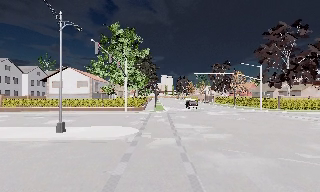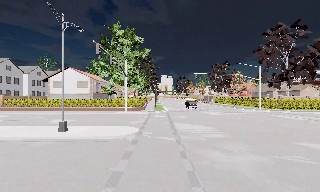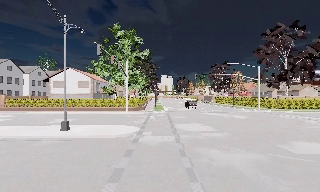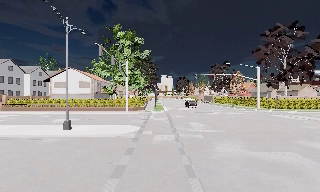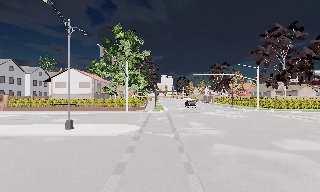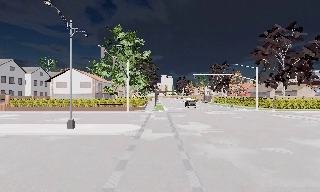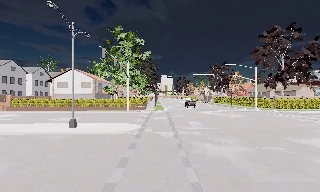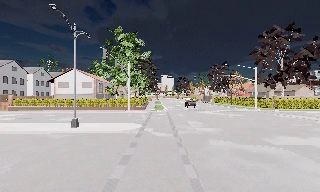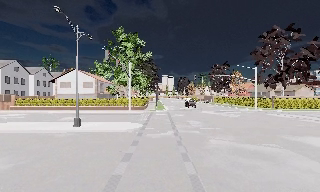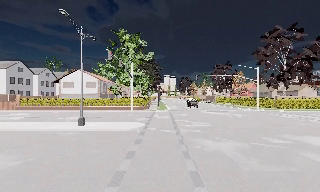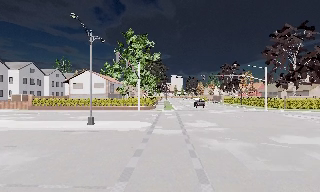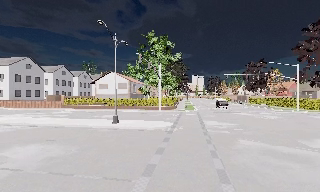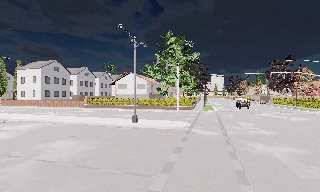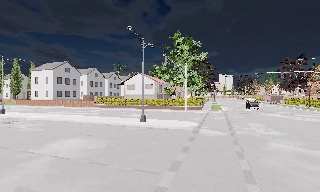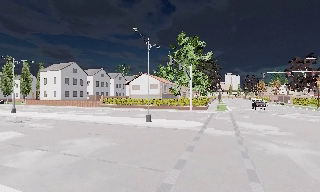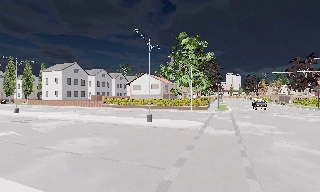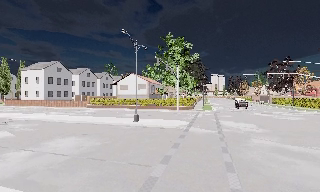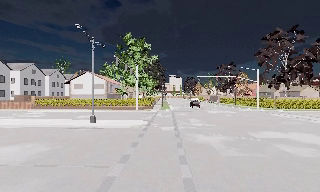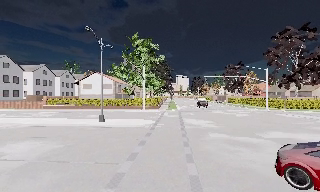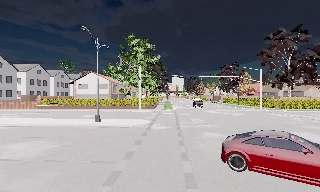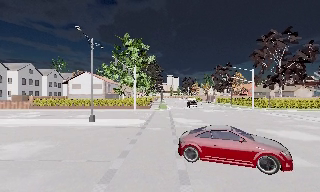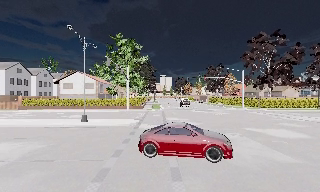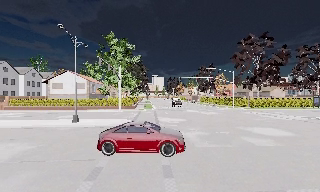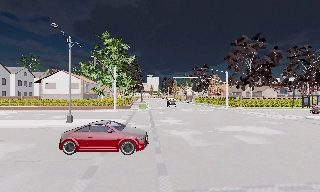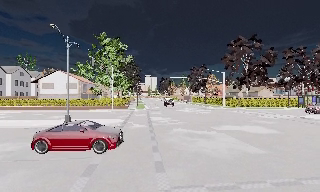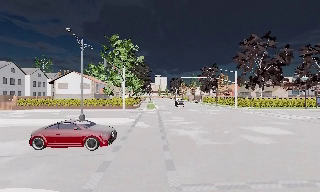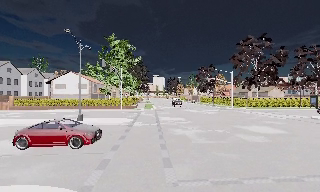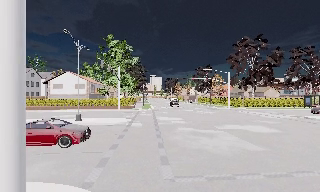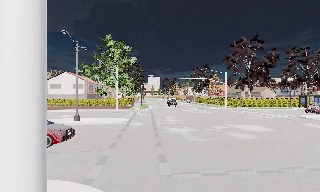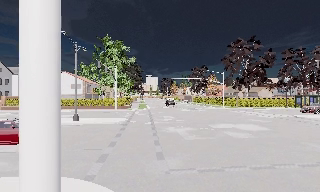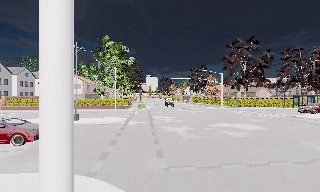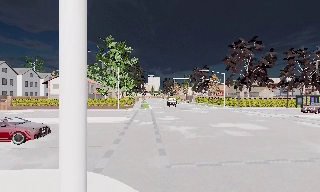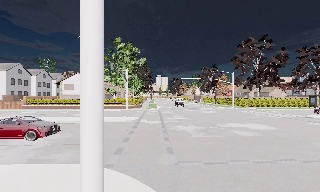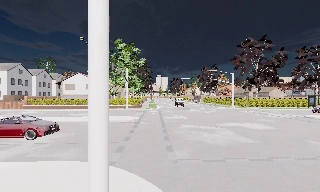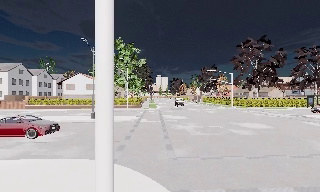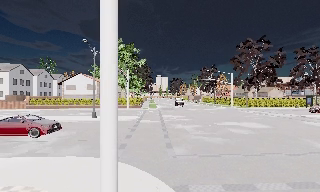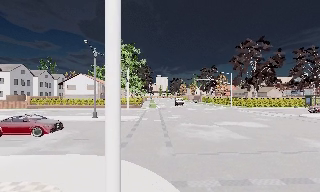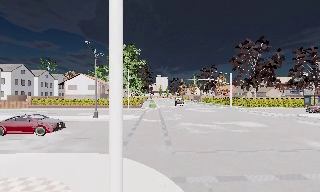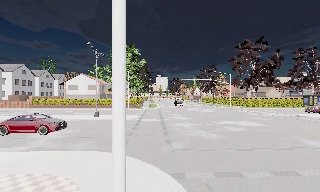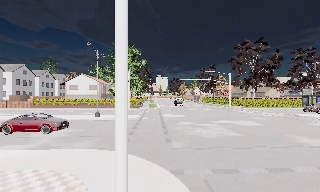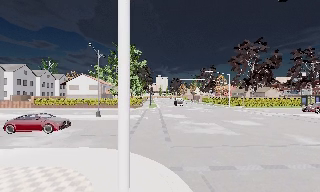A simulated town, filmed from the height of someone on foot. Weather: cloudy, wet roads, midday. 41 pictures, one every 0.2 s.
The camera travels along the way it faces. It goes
backward.
0.0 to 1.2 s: The camera travels backward, about 1.5 m, so what stands in front gets smaller.
1.2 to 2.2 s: The camera swings to its left by about 10 degrees, and the scene slides to the right. It travels backward, about 1.5 m, so what stands in front gets smaller.
2.2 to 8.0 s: The camera swings to its right by about 15 degrees, and the scene slides to the left. It travels backward, about 6 m, so what stands in front gets smaller.
The film runs backward here.
